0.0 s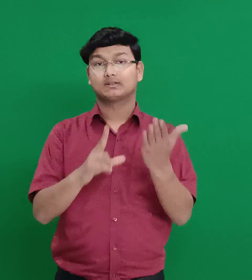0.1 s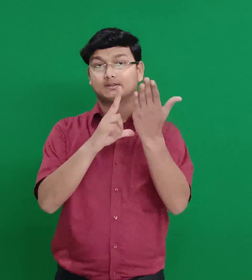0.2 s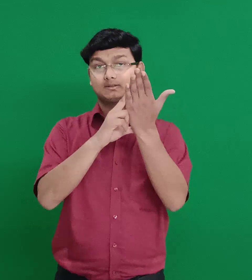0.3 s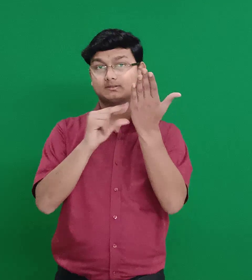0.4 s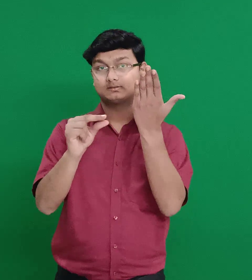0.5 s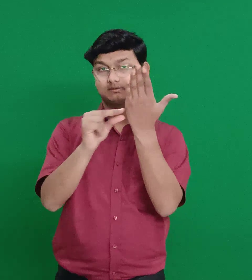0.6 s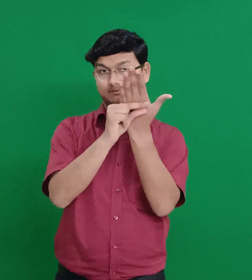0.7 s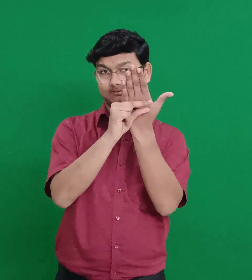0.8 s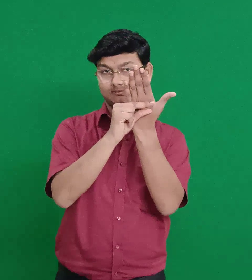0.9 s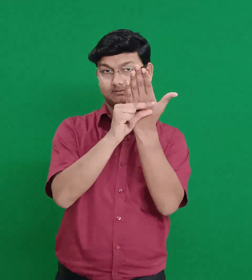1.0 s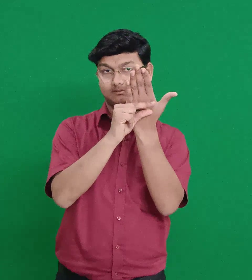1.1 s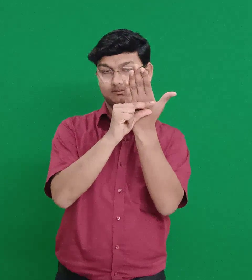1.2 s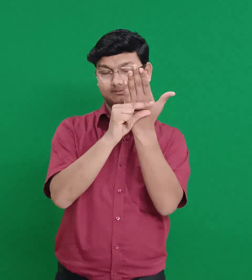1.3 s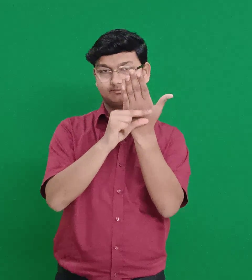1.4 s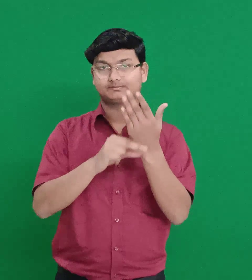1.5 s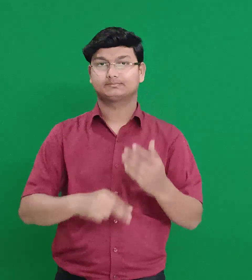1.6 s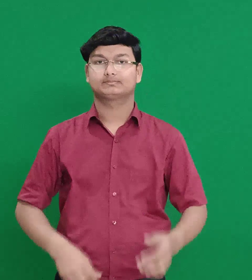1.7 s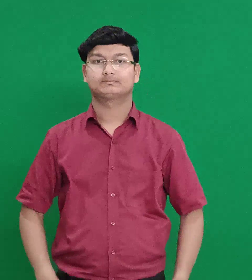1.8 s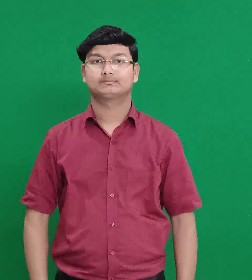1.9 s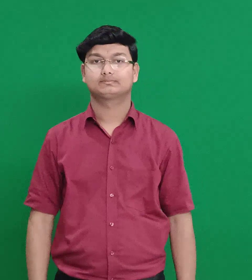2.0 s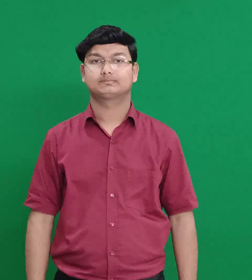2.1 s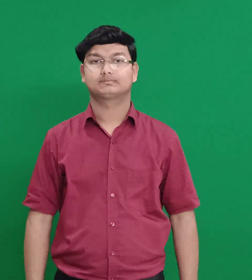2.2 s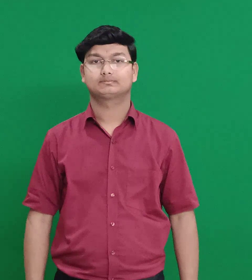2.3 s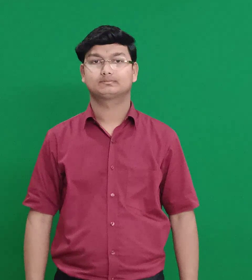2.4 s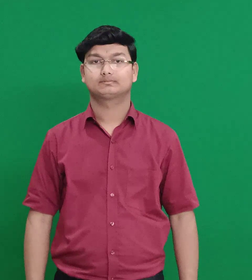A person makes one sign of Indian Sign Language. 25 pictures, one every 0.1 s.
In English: zalmunna
